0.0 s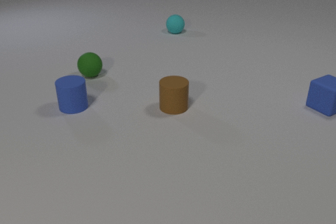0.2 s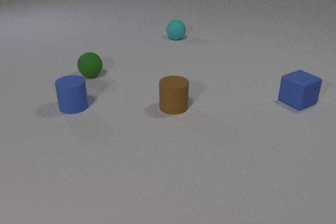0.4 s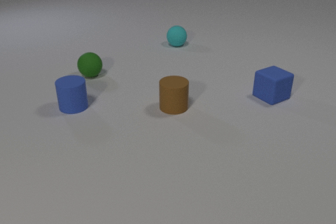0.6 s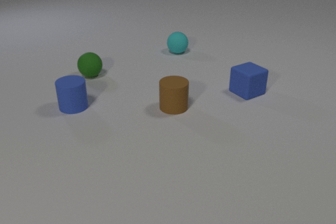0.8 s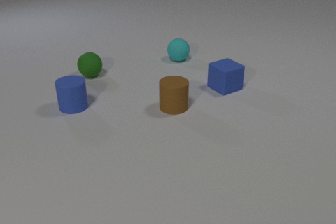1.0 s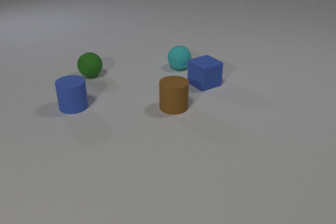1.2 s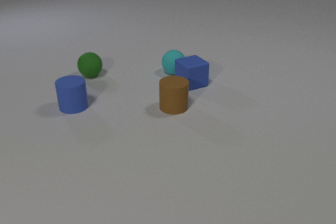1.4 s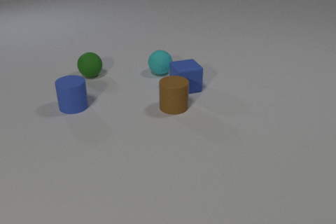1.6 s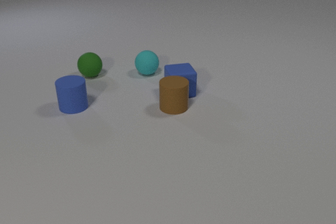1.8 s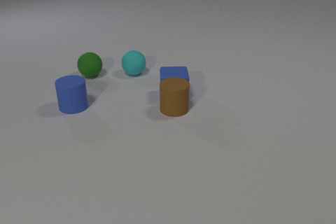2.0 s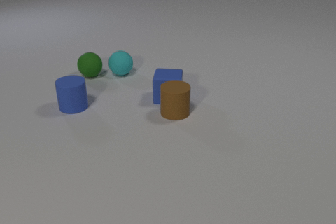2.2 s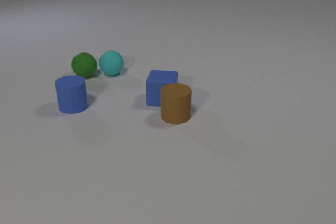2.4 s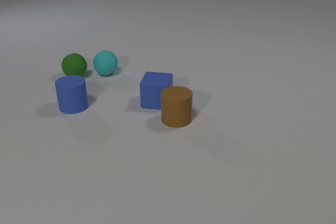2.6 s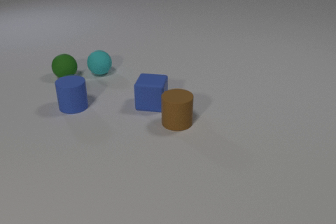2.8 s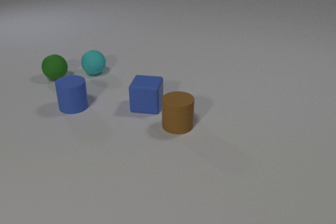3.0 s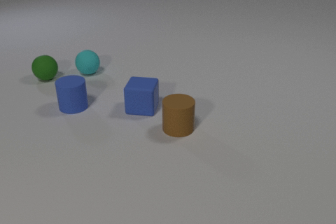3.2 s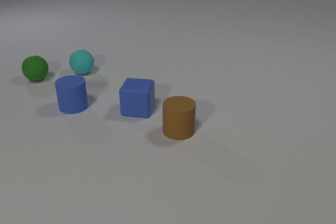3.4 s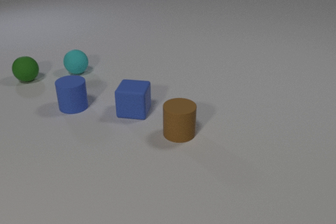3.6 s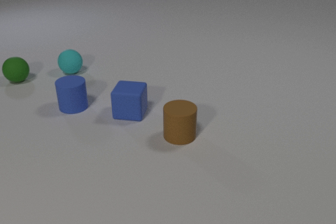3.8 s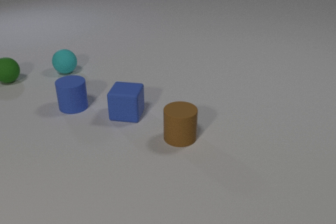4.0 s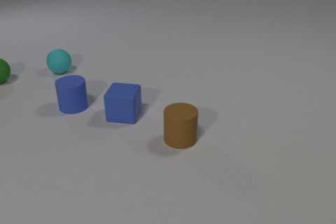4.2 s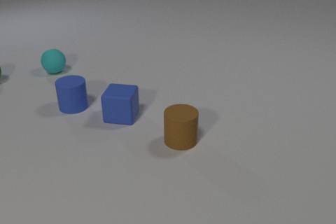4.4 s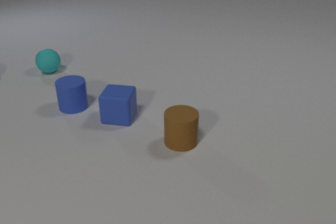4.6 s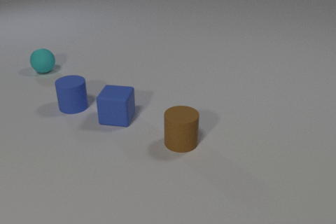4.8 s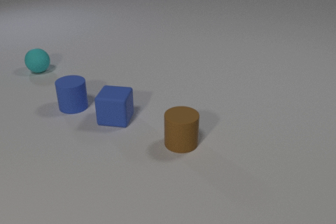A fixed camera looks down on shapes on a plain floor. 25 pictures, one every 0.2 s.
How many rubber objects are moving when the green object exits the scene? 3.
What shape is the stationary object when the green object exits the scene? cylinder.
What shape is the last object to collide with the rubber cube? cylinder.
0.0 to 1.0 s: The cyan rubber sphere rolls toward the camera. The blue rubber cube slides to the left.
1.0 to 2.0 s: The cyan rubber sphere rolls to the left. The blue rubber cube slides to the left and toward the camera, spins clockwise seen from above by about 45 degrees, its near face sliding to the left. The brown rubber cylinder slides toward the camera. The cyan rubber sphere and the blue rubber cube collide. The blue rubber cube and the brown rubber cylinder collide.
2.0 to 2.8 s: The cyan rubber sphere rolls to the left. The blue rubber cube slides to the left and toward the camera. The green rubber sphere rolls to the left. The brown rubber cylinder slides toward the camera. The cyan rubber sphere and the green rubber sphere collide.
2.8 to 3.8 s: The cyan rubber sphere rolls to the left. The blue rubber cube slides to the left and toward the camera. The green rubber sphere rolls to the left. The brown rubber cylinder slides toward the camera.
3.8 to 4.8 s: The cyan rubber sphere rolls to the left. The blue rubber cube slides to the left and toward the camera. The green rubber sphere rolls to the left, leaves at the left edge. The brown rubber cylinder slides toward the camera.
